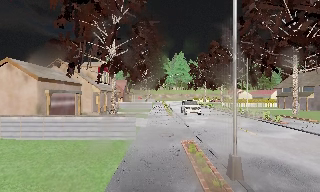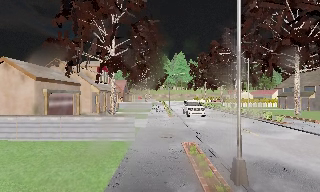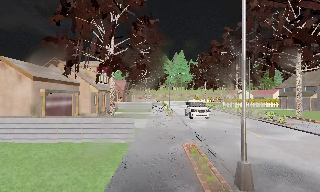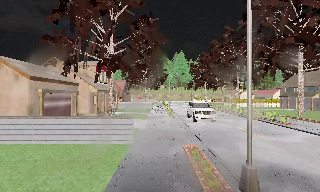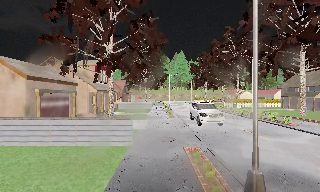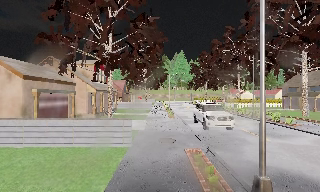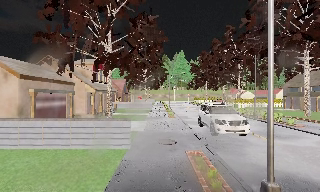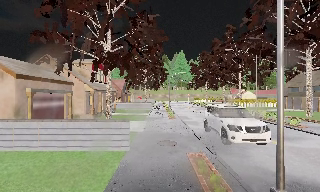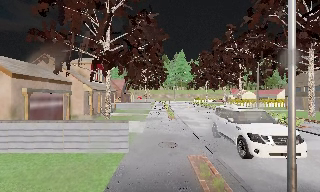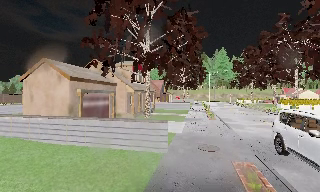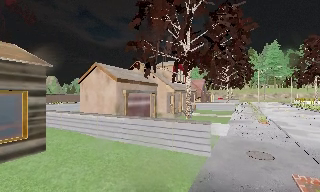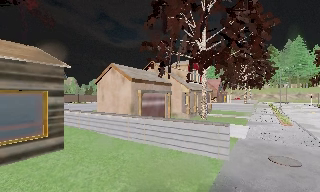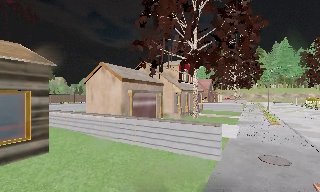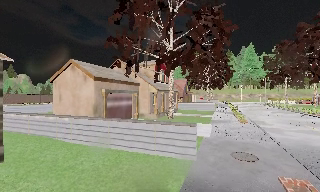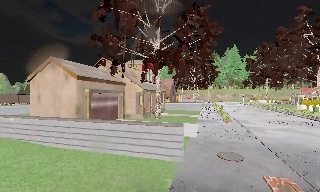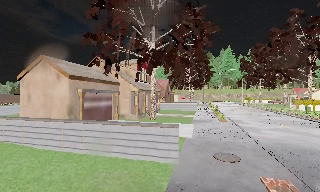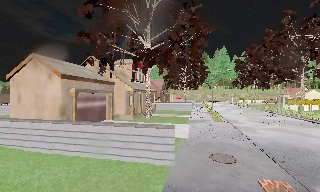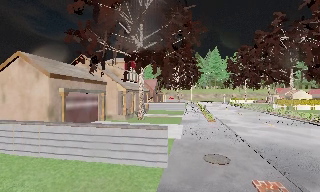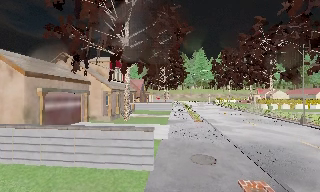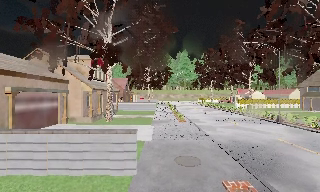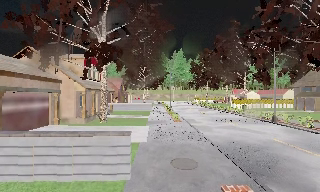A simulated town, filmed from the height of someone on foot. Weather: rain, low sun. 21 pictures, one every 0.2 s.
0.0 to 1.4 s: The camera travels forward, about 2 m, so what stands in front looms larger.
1.4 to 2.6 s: The camera swings to its left by about 20 degrees, and the scene slides to the right. It travels forward, about 1 m, so what stands in front looms larger.
2.6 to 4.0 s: The scene slides to the left, as the camera pans about 20 degrees to its right. It travels forward, about 1.5 m, so what stands in front looms larger.
The film runs forward here.
